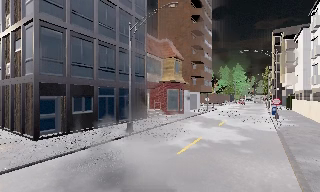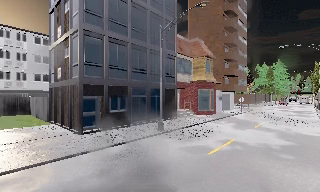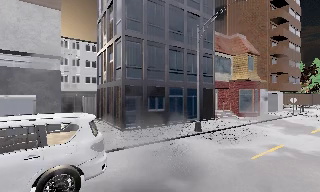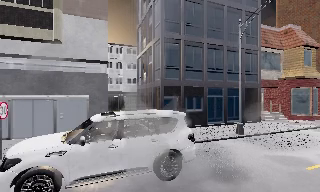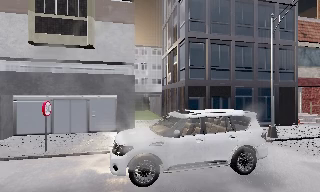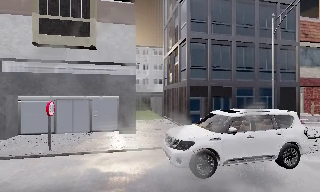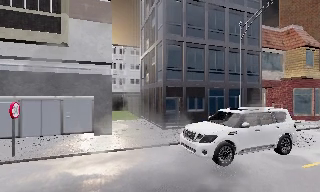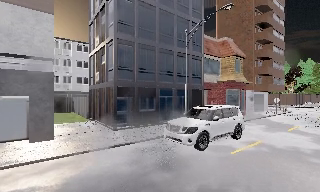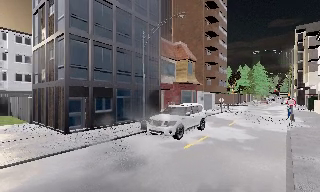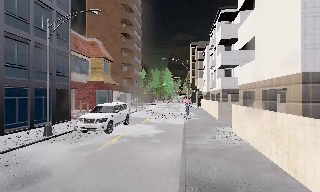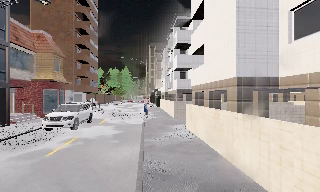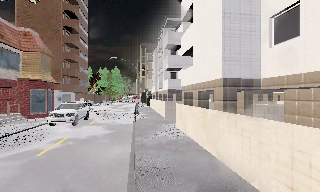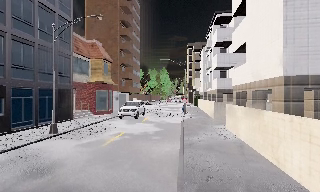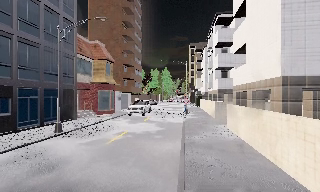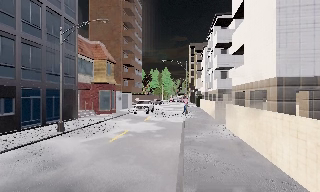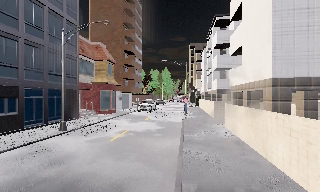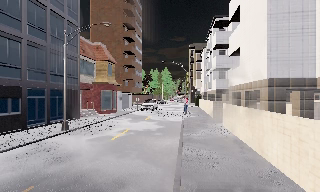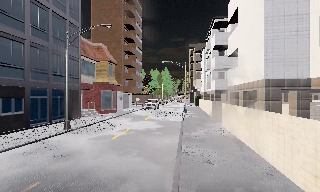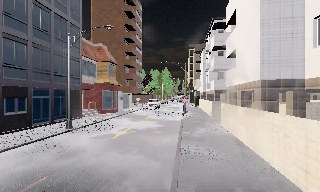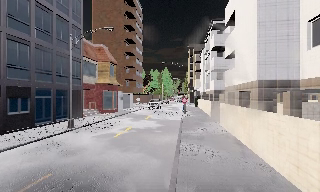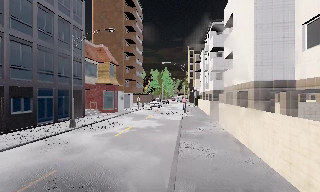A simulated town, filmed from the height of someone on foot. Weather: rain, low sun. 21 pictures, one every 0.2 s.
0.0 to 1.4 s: The scene slides to the right, as the camera pans about 20 degrees to its left. It travels backward, about 1 m, so what stands in front gets smaller.
1.4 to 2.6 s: The camera swings to its right by about 45 degrees, and the scene slides to the left. It travels backward, about 1.5 m.
2.6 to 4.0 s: The camera travels backward, about 2 m, so what stands in front gets smaller.
The film runs backward here.
